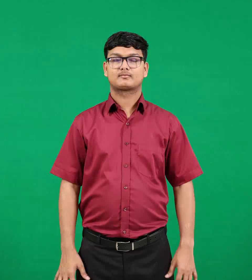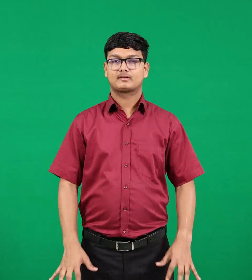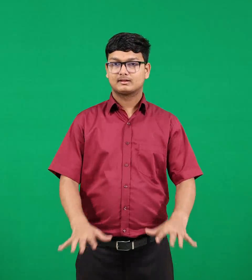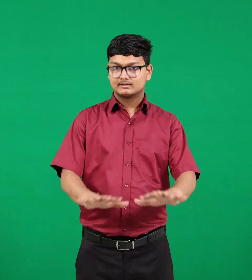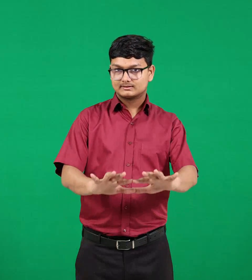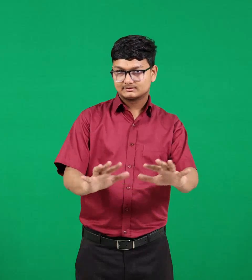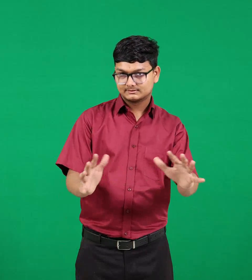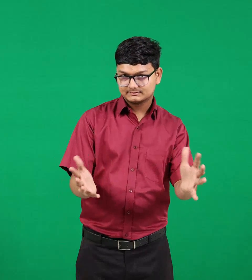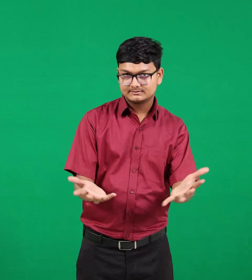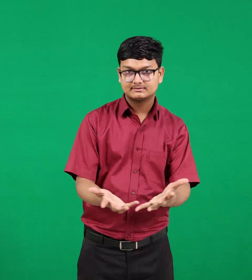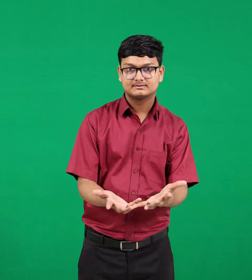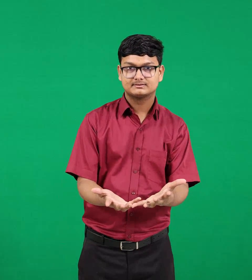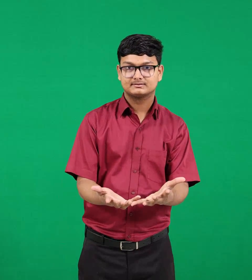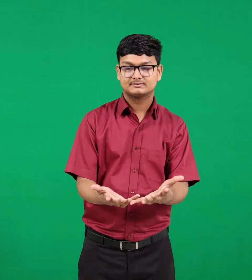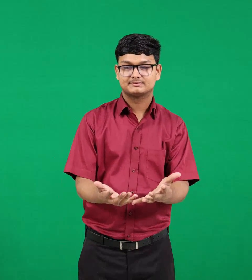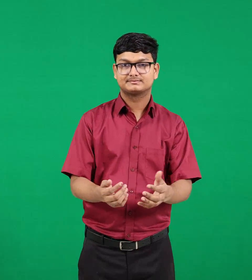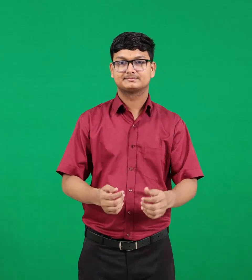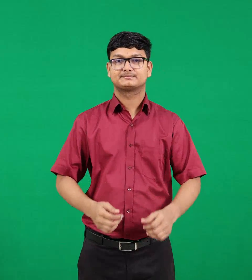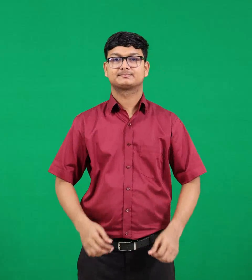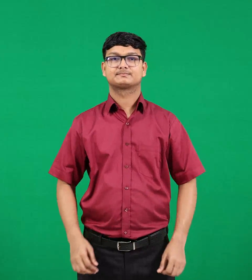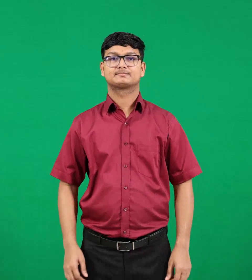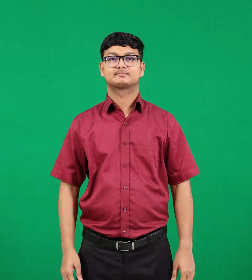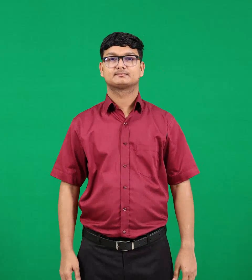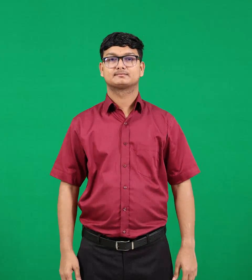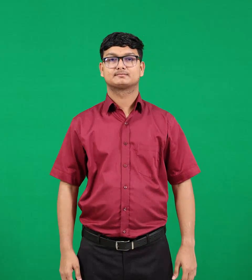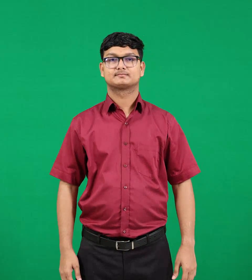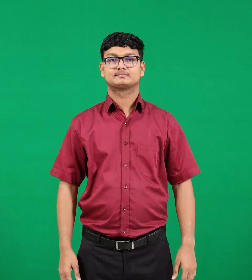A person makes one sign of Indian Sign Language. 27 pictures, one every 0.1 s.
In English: earth
